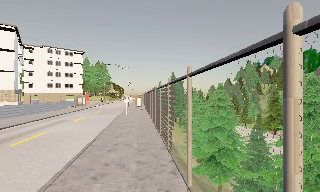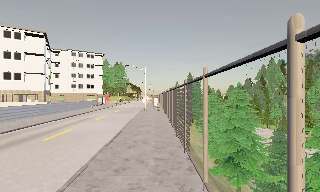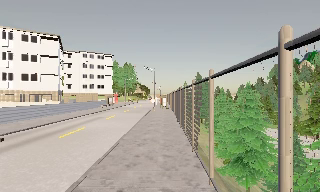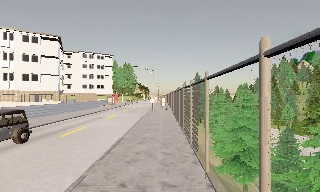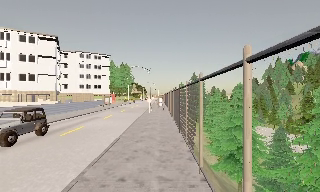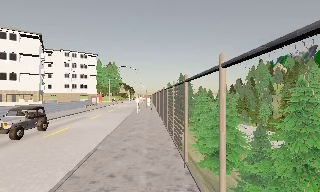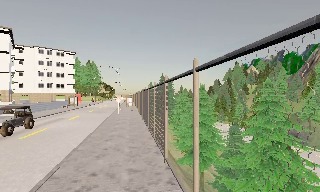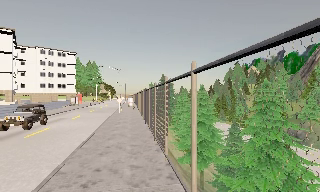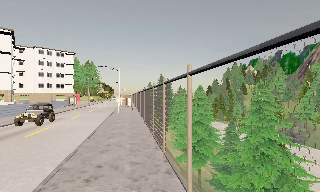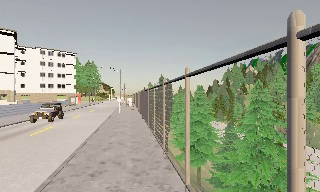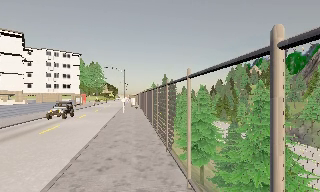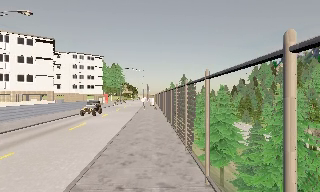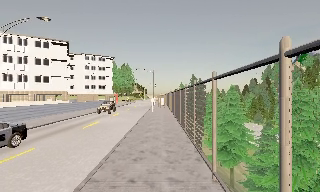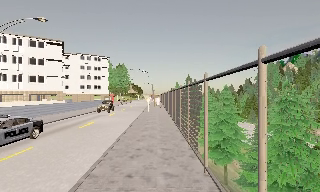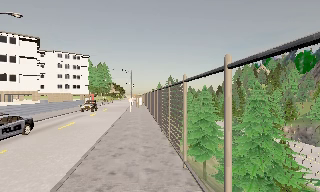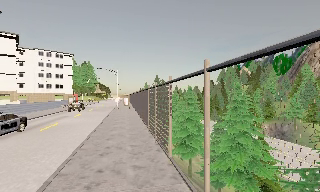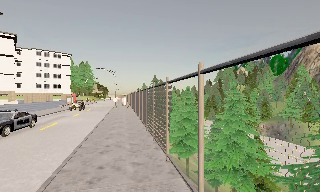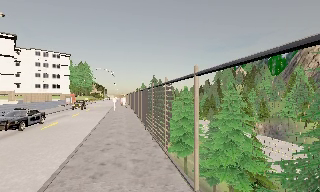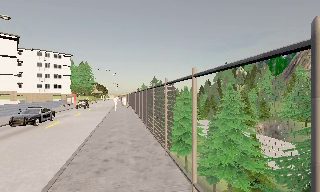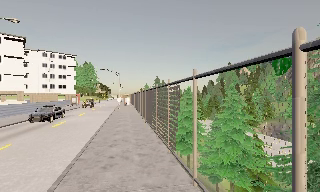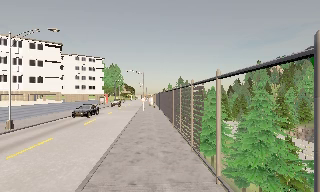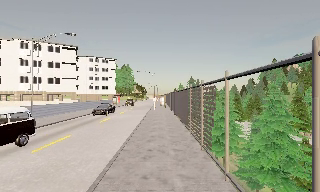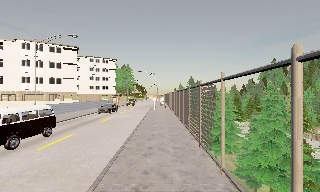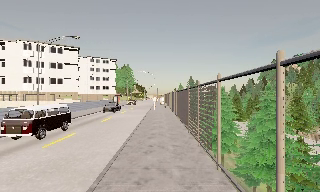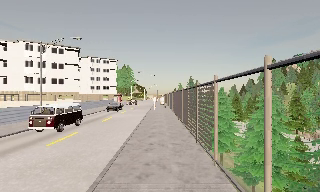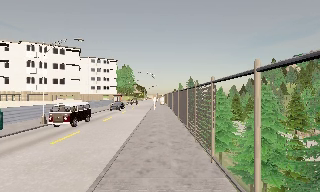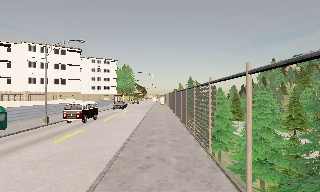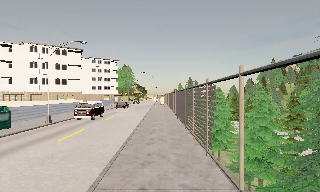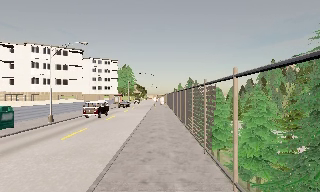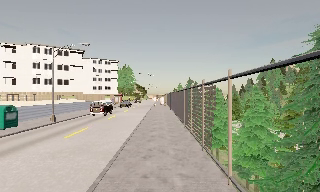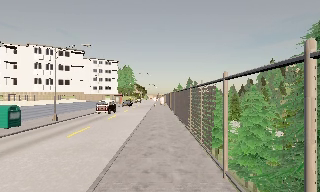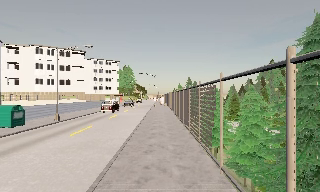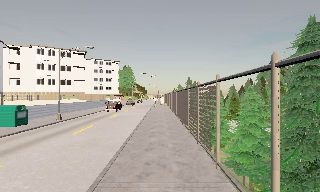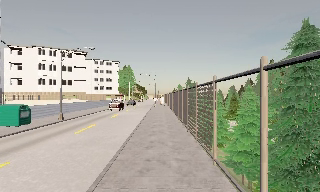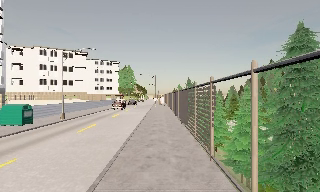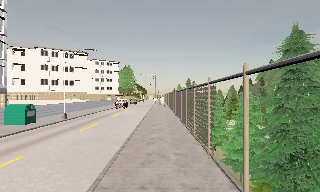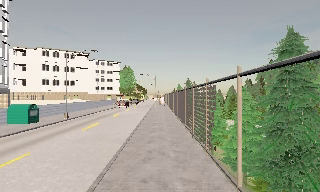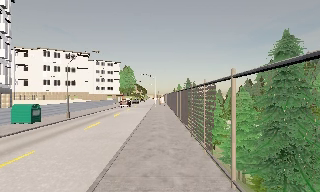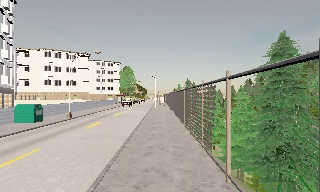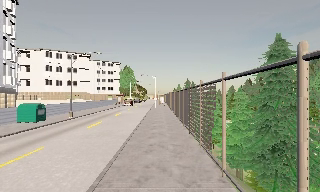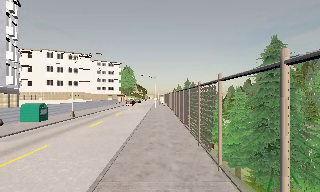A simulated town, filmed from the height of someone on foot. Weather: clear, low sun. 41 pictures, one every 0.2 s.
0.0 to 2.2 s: The camera travels backward, about 3.5 m, so what stands in front gets smaller.
2.2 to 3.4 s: The camera pans to its right, which is clockwise from overhead, by about 10 degrees. It travels backward, about 2 m, so what stands in front gets smaller.
3.4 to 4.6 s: The scene slides to the right, as the camera pans about 15 degrees to its left. It travels backward, about 2 m, so what stands in front gets smaller.
4.6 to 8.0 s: The camera travels backward, about 5 m, so what stands in front gets smaller.
The film runs backward here.
